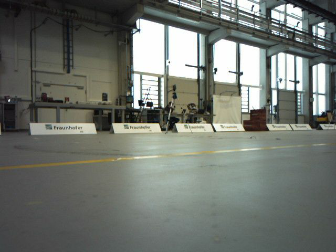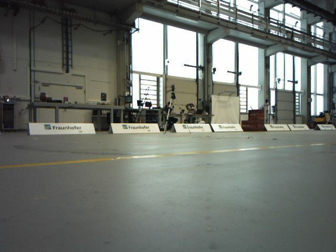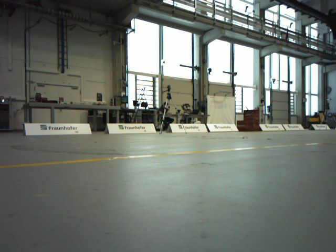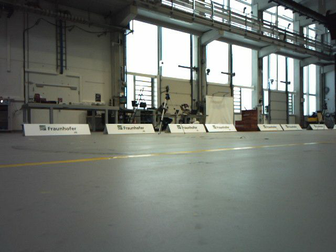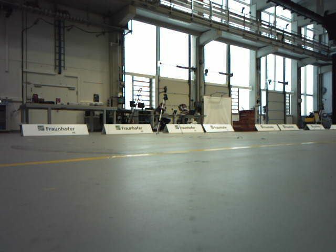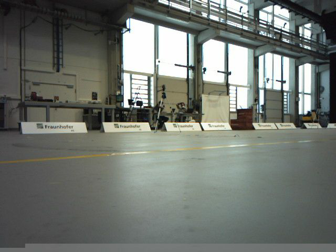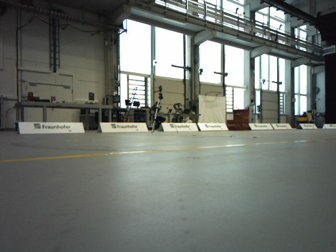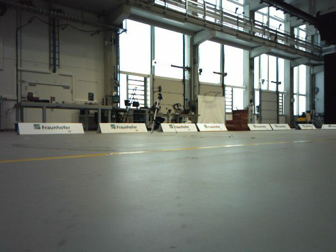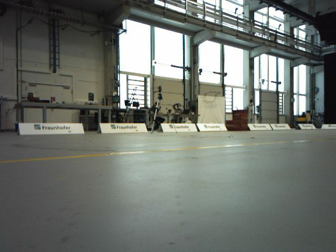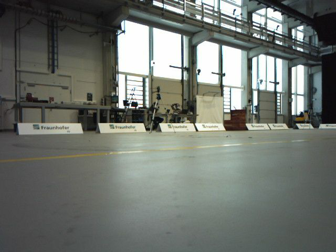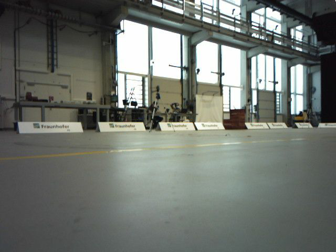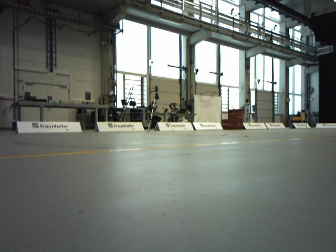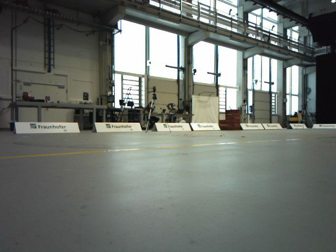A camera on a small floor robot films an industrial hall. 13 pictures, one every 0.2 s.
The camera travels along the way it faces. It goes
backward.
0.0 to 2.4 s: The camera travels backward, about 0.5 m, so what stands in front gets smaller.
The film runs backward here.
